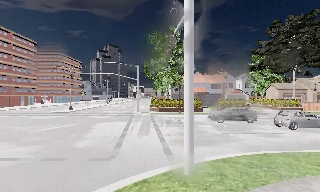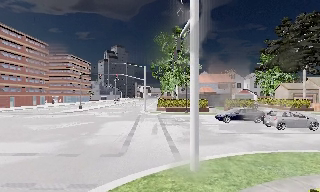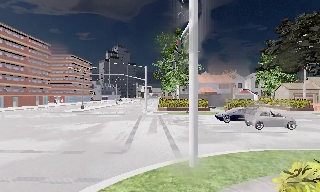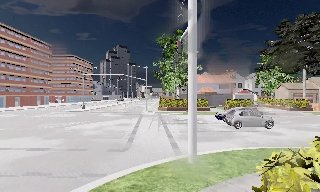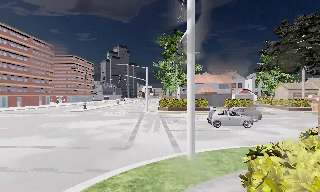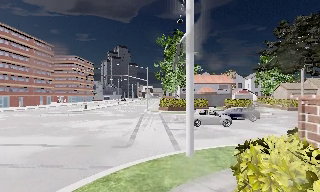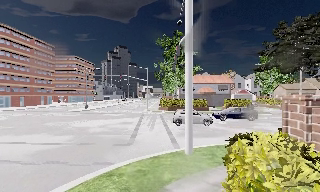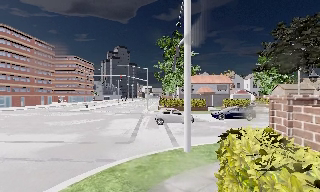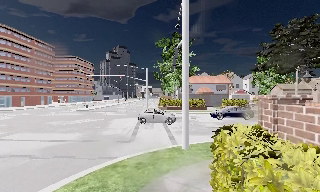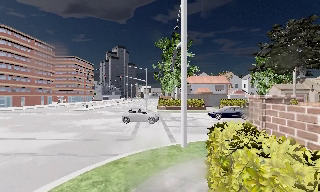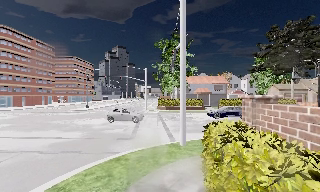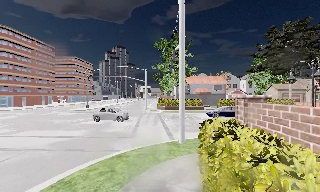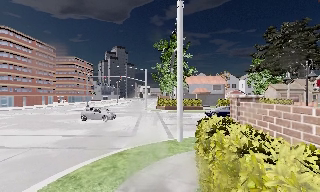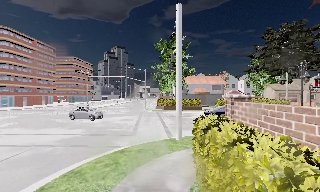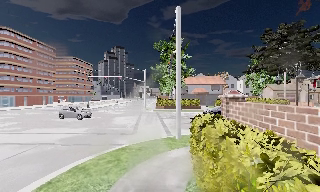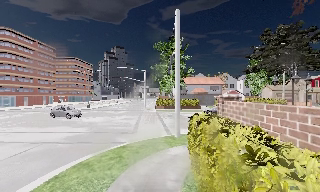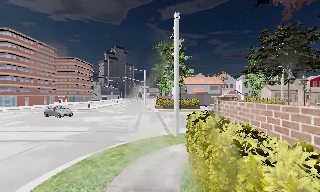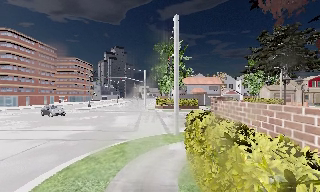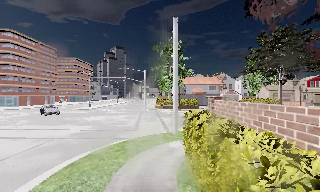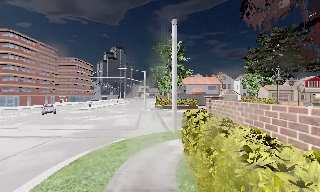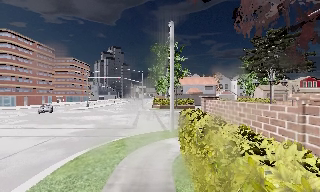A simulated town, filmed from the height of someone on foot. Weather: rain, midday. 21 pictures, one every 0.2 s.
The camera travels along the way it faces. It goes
backward.
0.0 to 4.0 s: The camera travels backward, about 6 m, so what stands in front gets smaller.
The film runs backward here.
